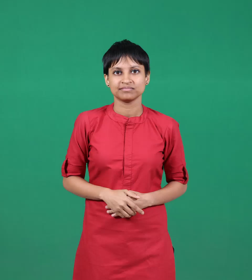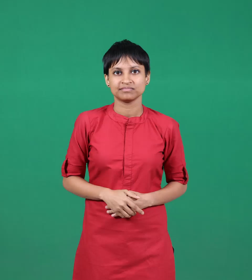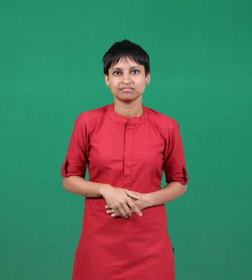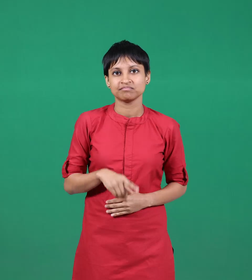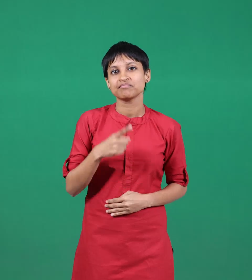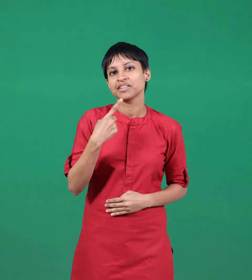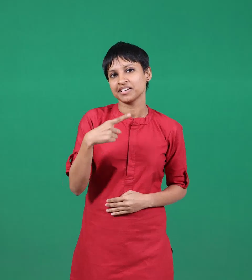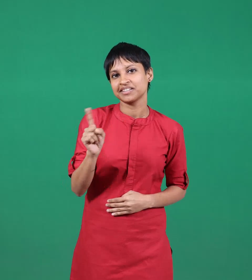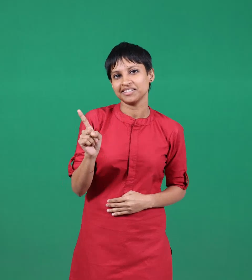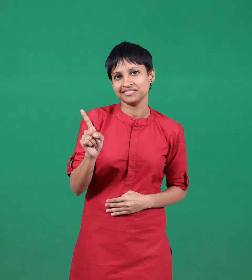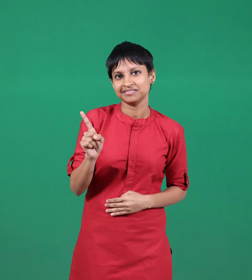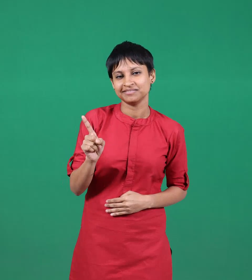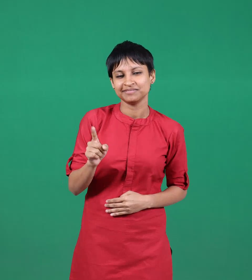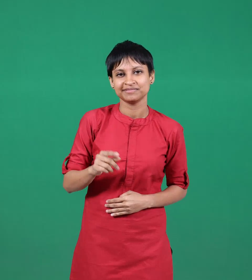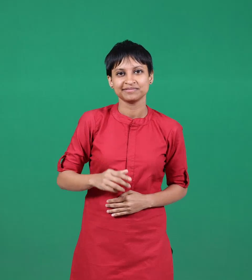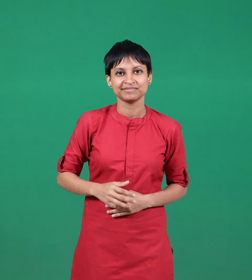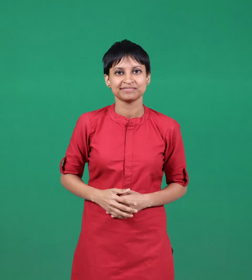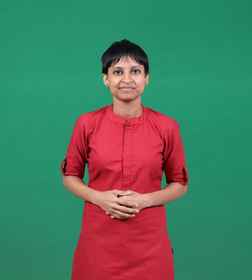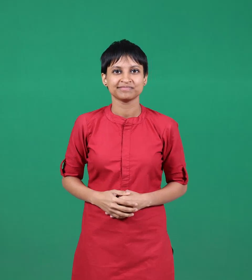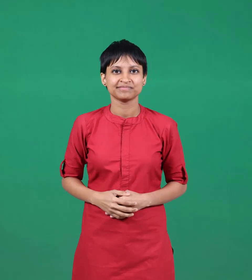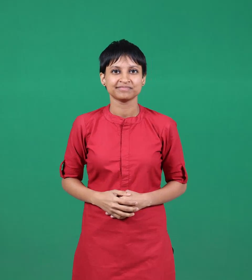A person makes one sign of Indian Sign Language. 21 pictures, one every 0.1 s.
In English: right
